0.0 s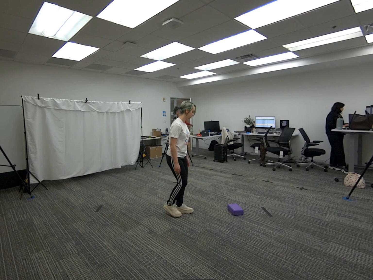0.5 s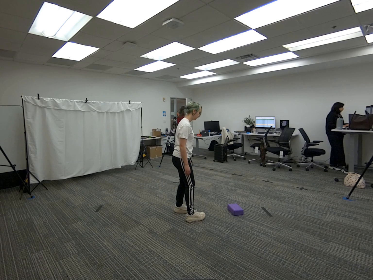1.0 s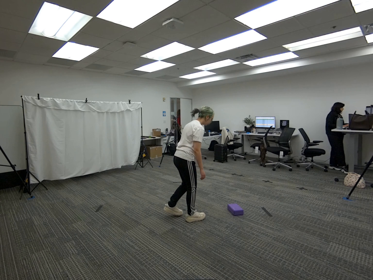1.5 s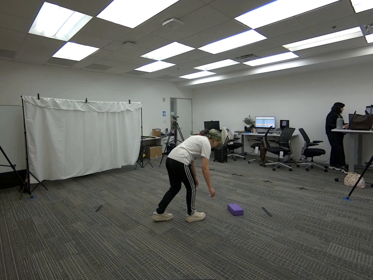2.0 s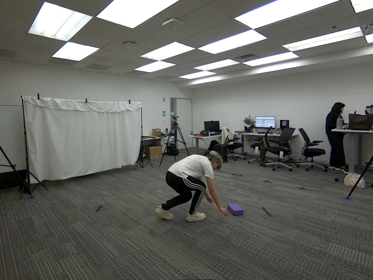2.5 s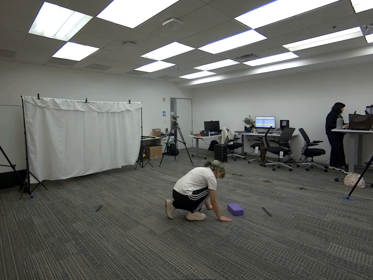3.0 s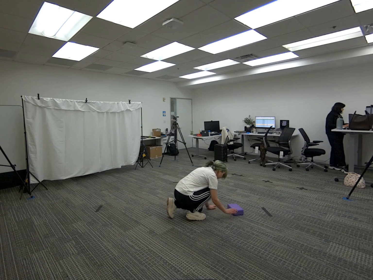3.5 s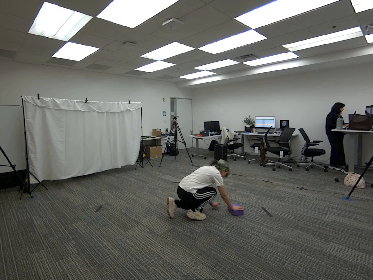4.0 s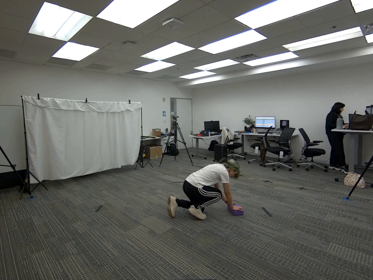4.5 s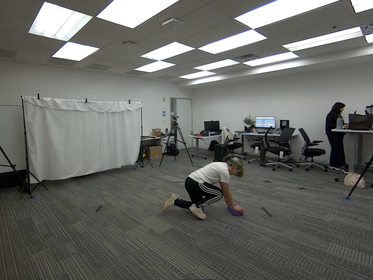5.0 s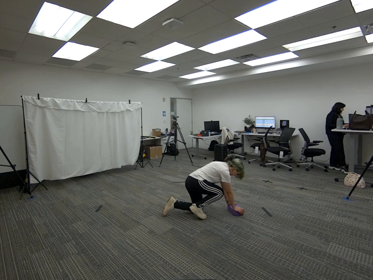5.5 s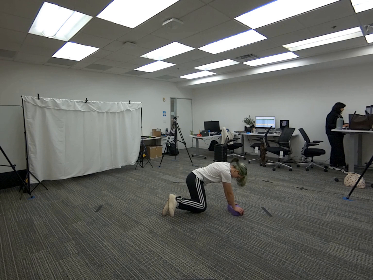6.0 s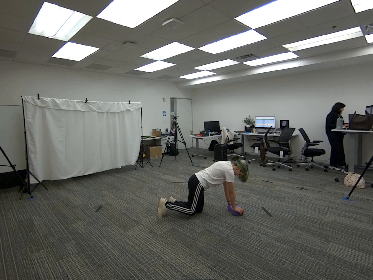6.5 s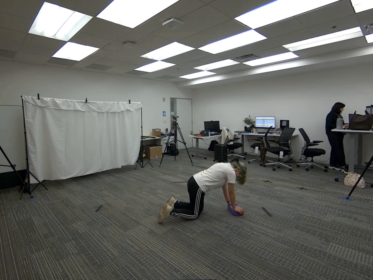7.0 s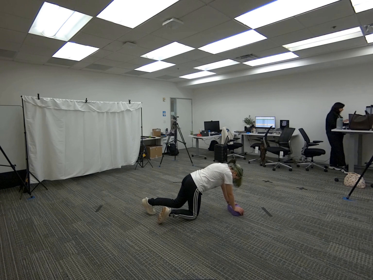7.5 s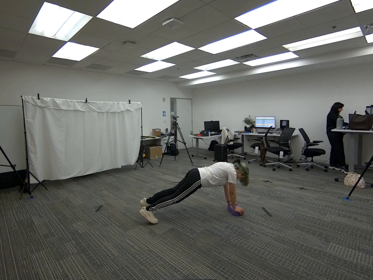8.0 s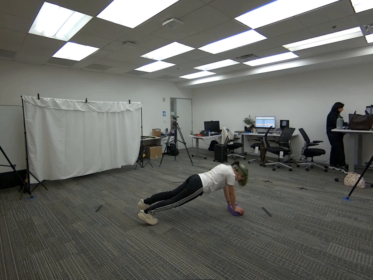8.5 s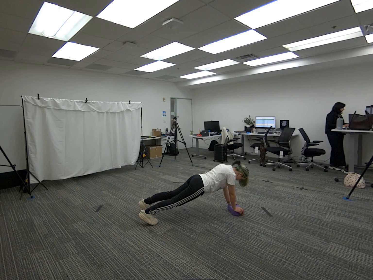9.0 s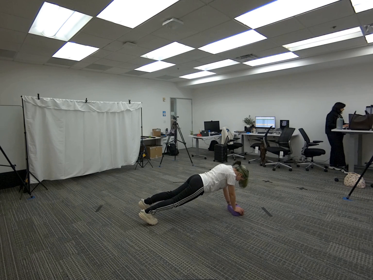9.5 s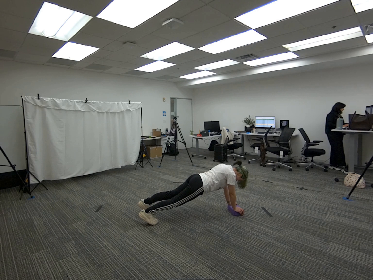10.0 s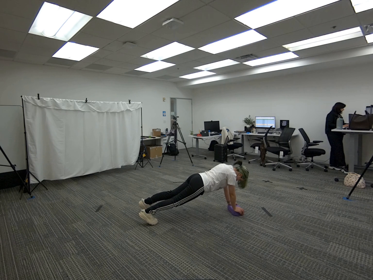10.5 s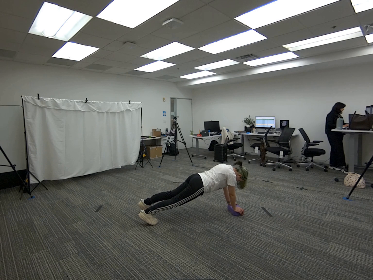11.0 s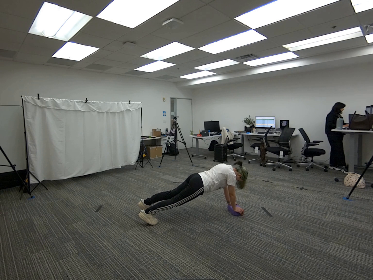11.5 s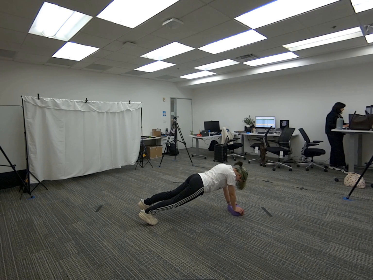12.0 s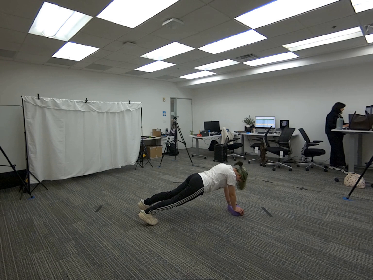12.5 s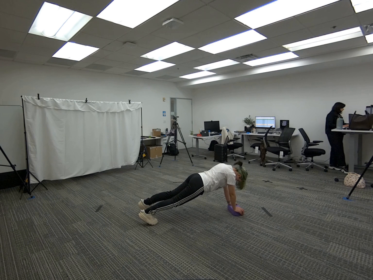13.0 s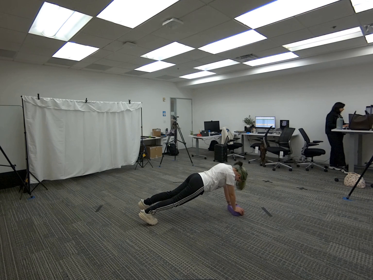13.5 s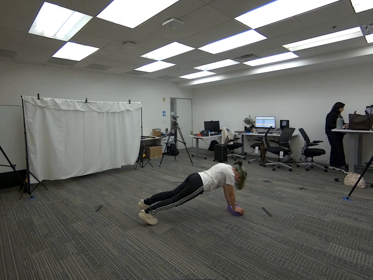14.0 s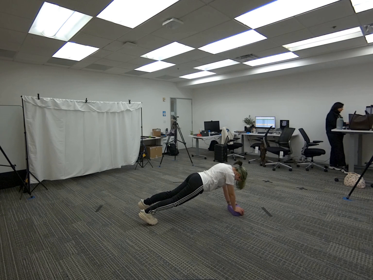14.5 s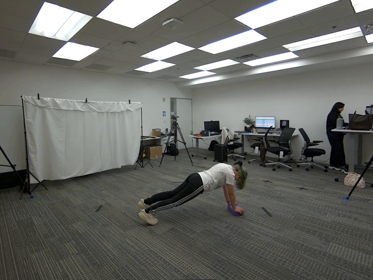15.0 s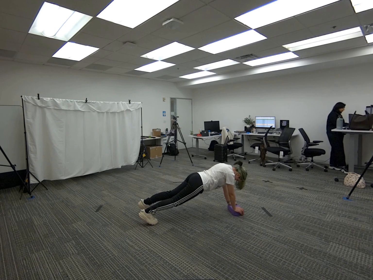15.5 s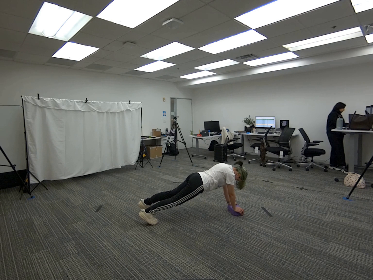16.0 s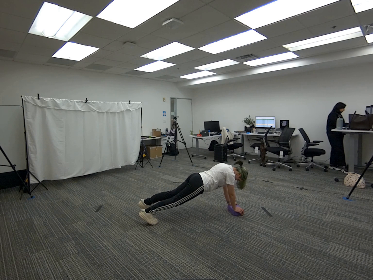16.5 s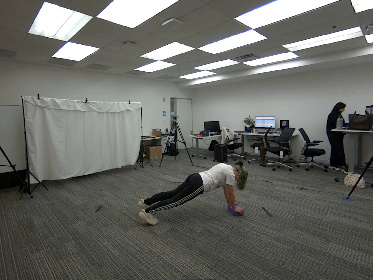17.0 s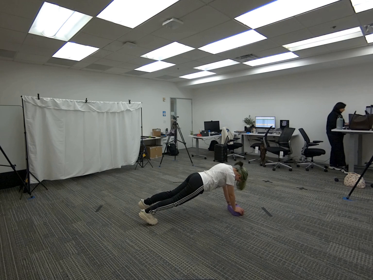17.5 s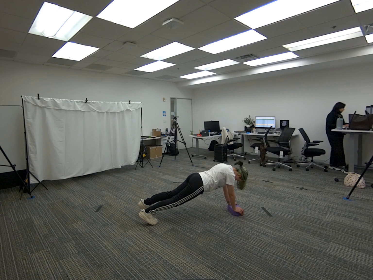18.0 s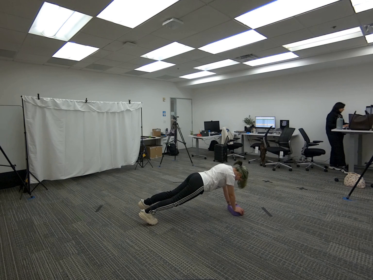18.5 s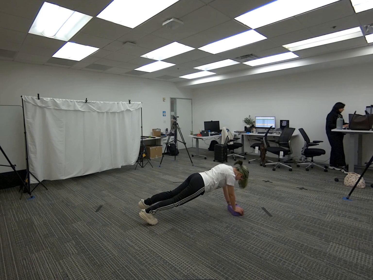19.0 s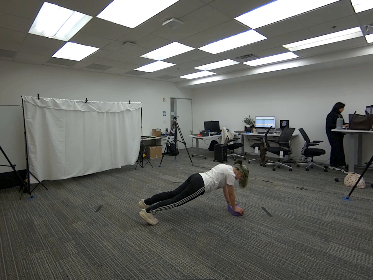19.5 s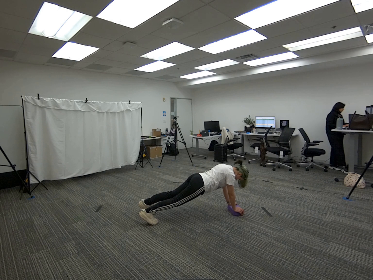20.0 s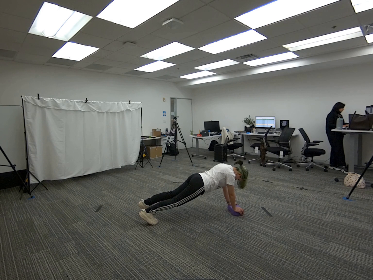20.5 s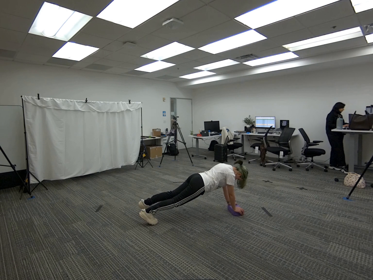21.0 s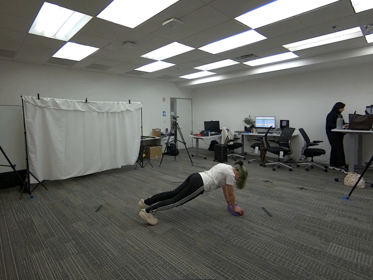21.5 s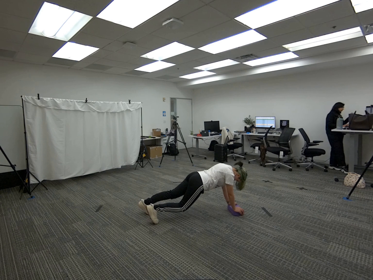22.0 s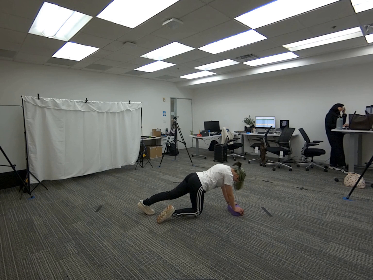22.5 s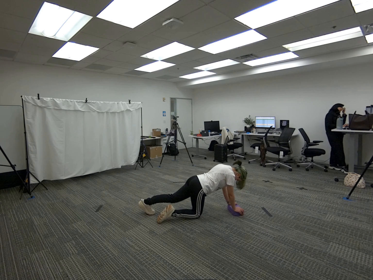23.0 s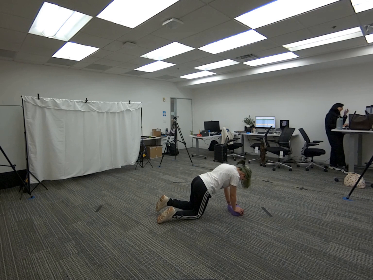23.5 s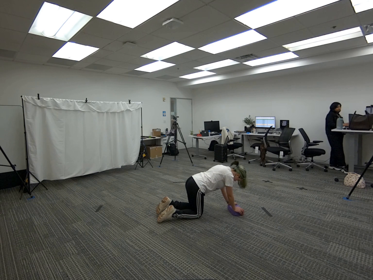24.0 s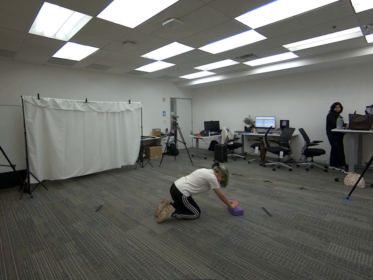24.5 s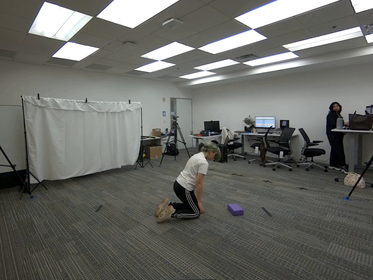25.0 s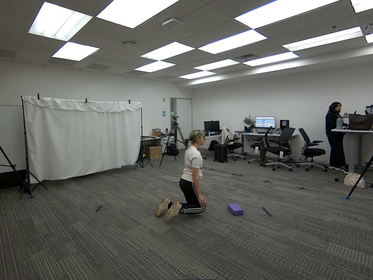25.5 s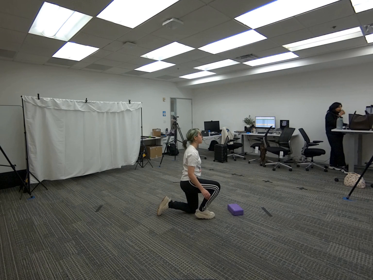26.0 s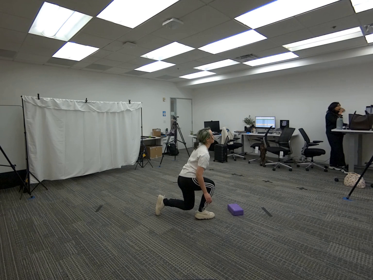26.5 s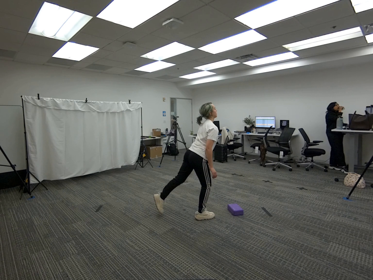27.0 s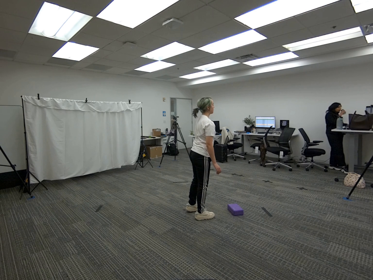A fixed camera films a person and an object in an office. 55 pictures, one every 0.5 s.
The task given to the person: Walk over to the yoga block on the ground and proceed to get into a plank position as you hold onto the yoga block. Hold the plank until the end of the session and then stand up.
